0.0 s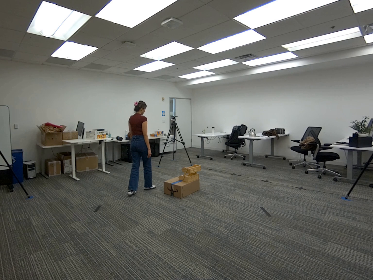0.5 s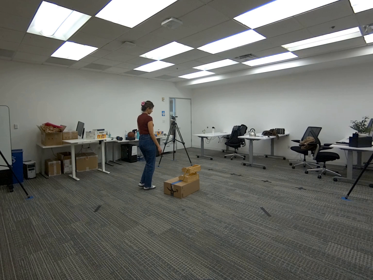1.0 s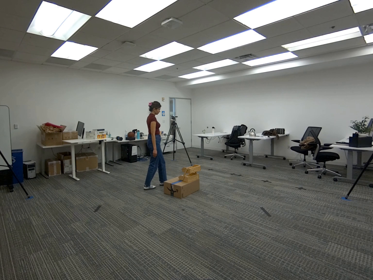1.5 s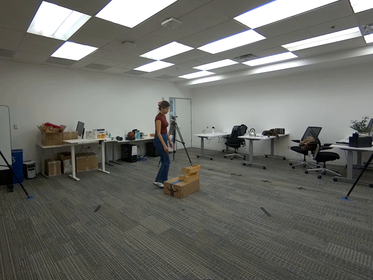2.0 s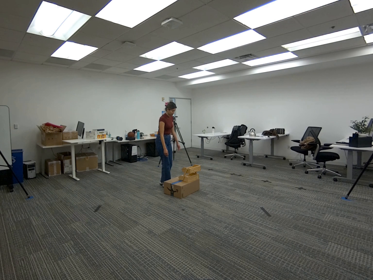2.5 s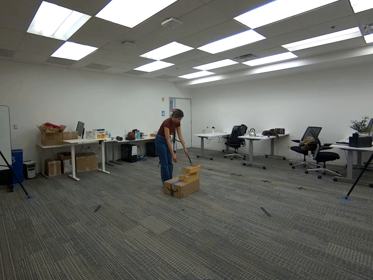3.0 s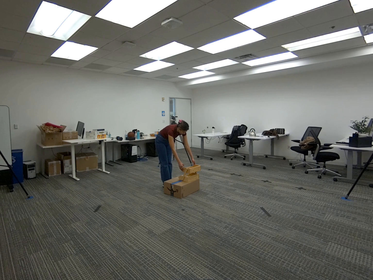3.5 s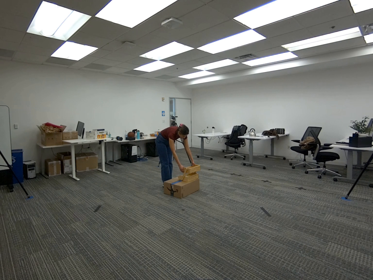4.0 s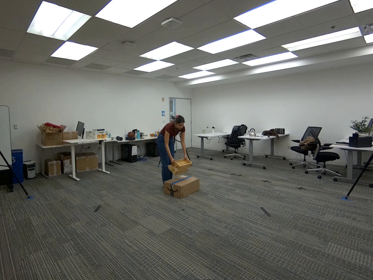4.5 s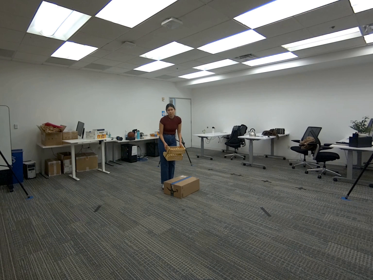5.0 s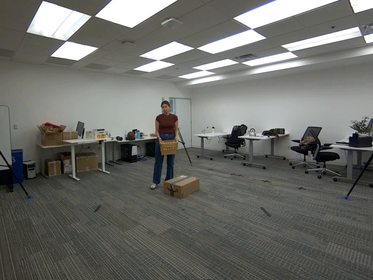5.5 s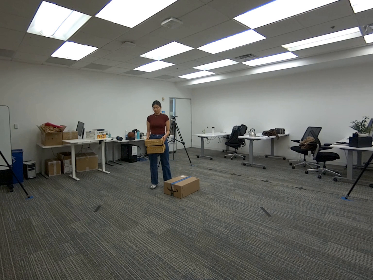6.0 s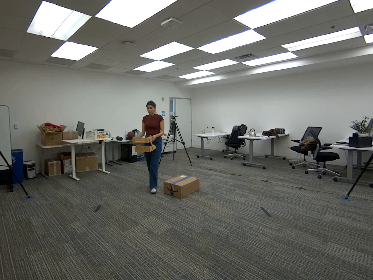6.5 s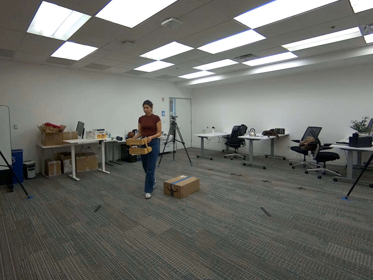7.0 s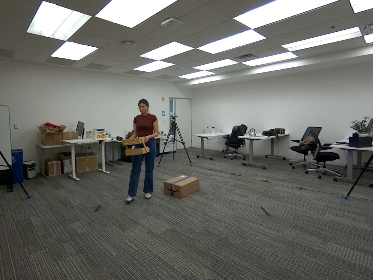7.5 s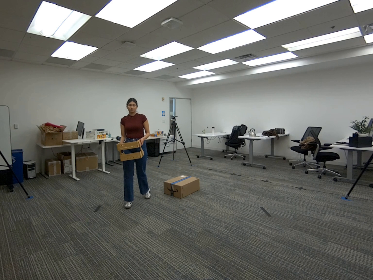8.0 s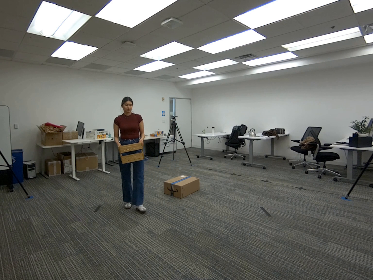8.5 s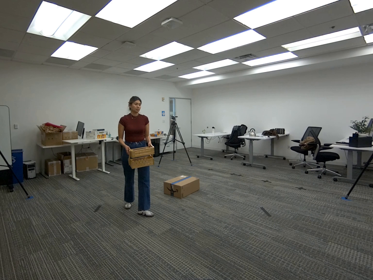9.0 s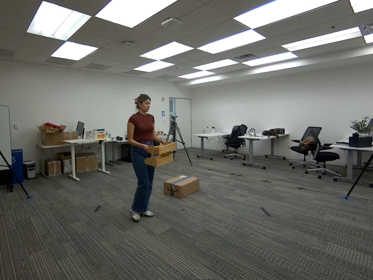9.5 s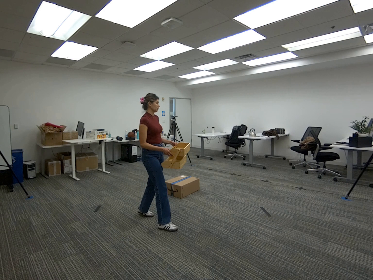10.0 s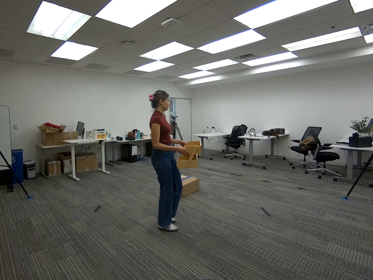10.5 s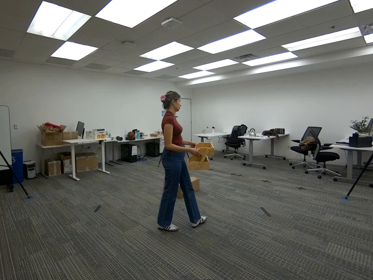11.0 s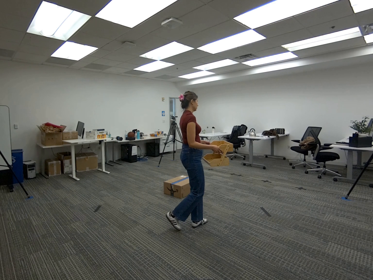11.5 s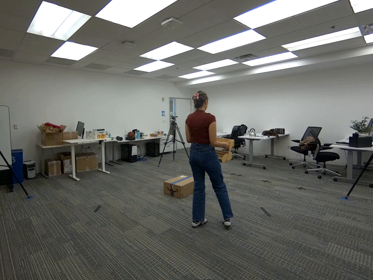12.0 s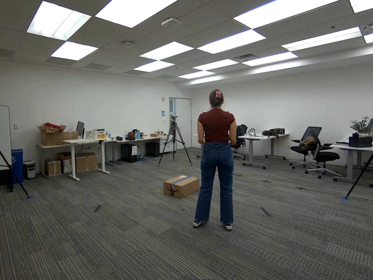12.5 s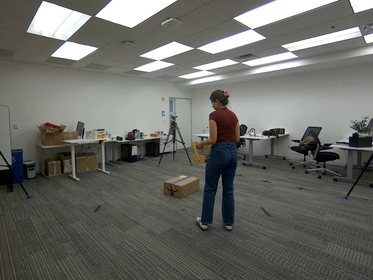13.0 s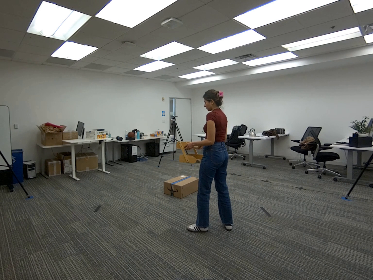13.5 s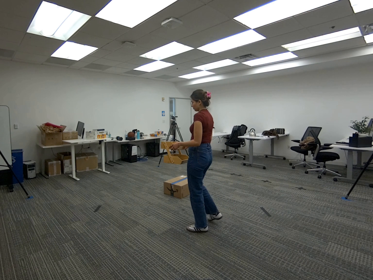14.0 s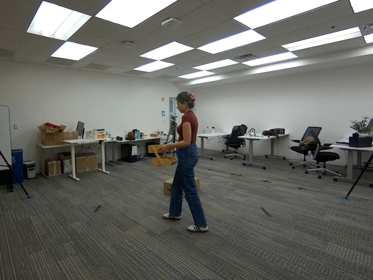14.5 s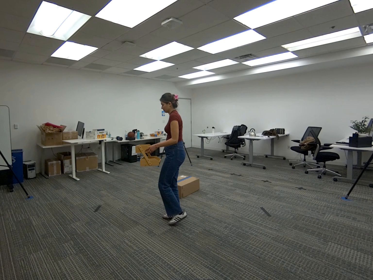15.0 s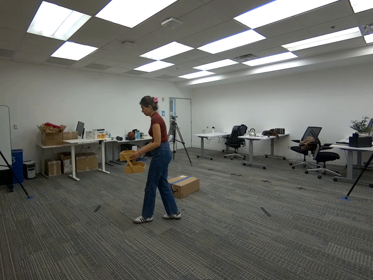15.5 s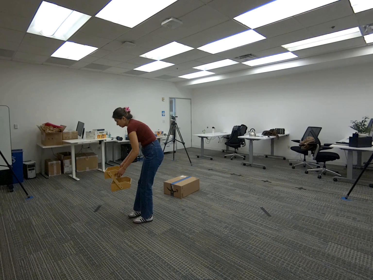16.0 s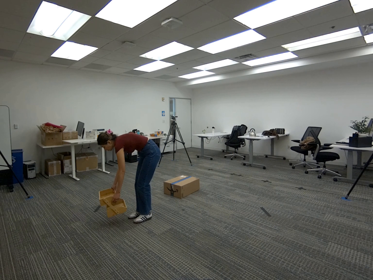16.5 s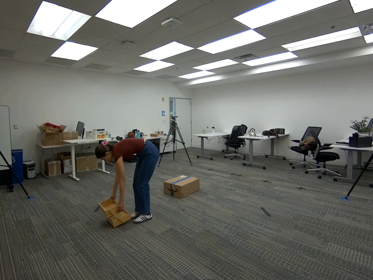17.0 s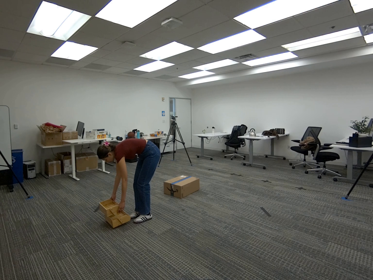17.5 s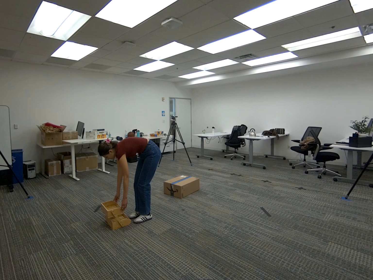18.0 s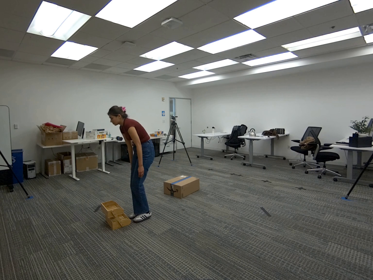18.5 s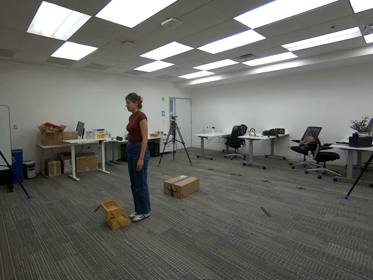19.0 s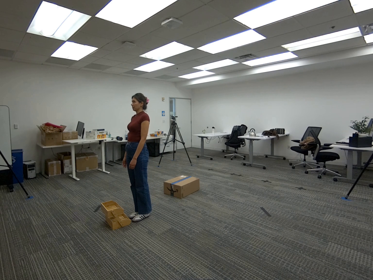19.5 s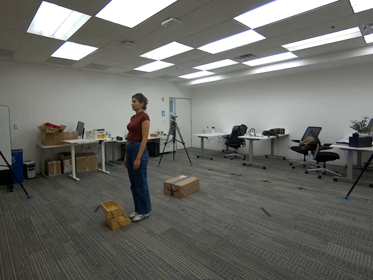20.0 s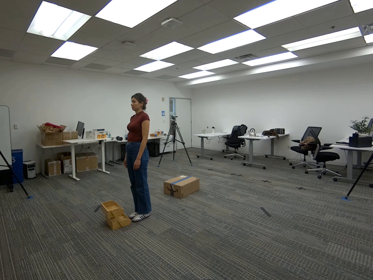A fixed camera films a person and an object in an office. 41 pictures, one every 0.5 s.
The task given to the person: Walk over to the wooden crate on the big brown box and pick up the wooden crate and place on the ground.
